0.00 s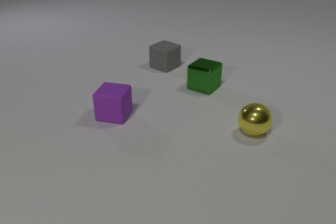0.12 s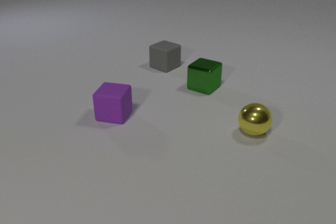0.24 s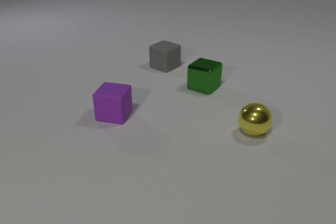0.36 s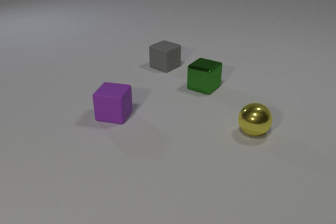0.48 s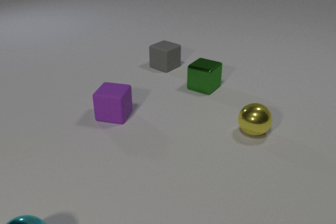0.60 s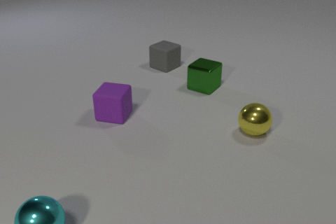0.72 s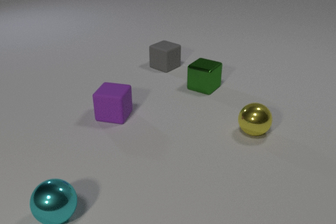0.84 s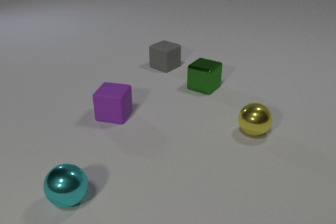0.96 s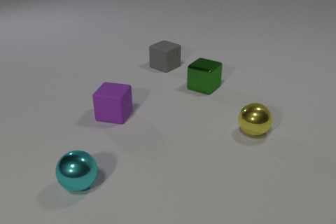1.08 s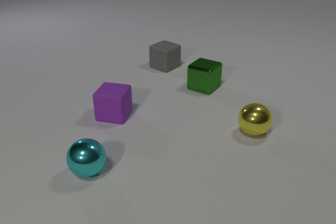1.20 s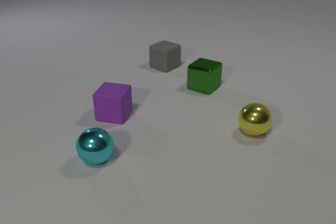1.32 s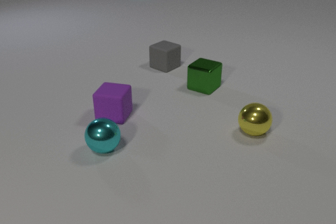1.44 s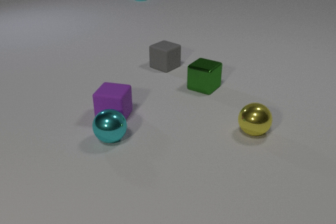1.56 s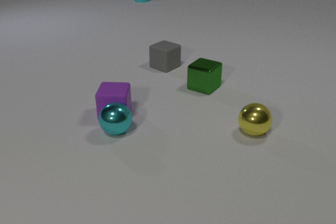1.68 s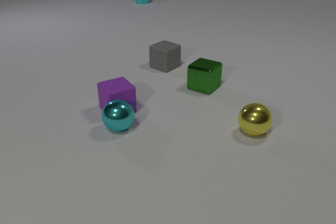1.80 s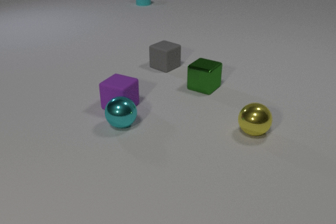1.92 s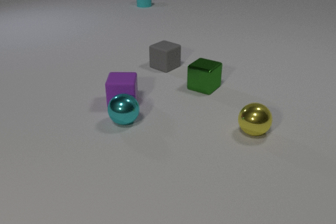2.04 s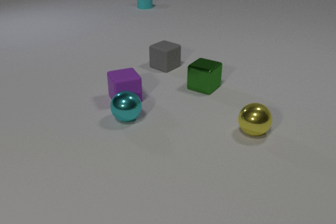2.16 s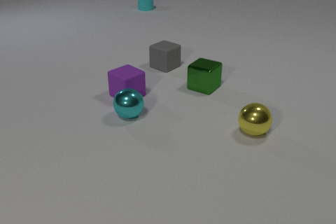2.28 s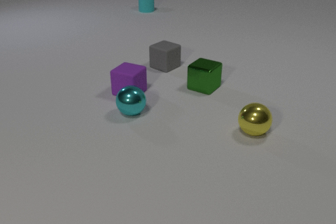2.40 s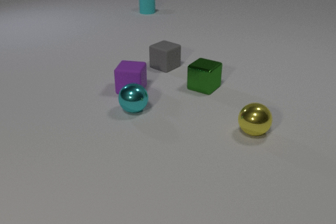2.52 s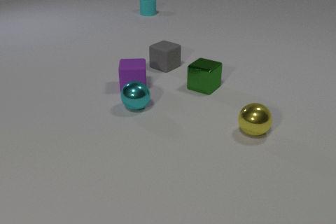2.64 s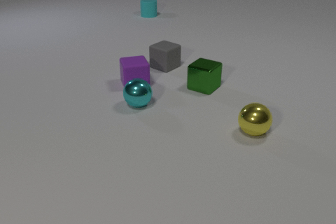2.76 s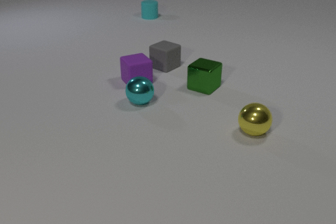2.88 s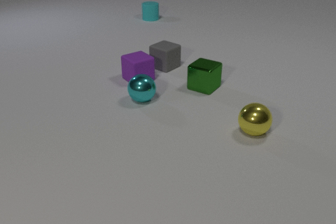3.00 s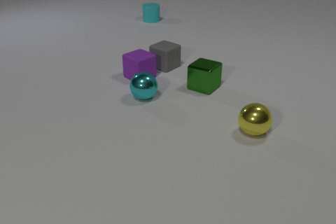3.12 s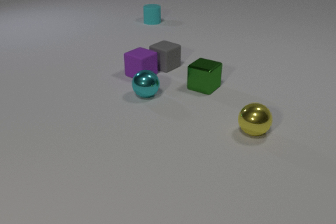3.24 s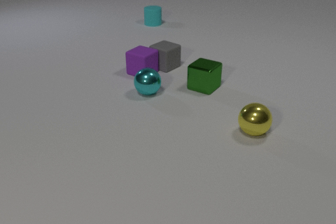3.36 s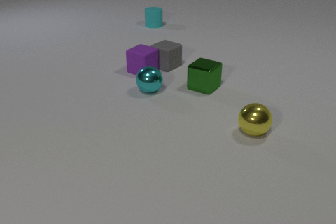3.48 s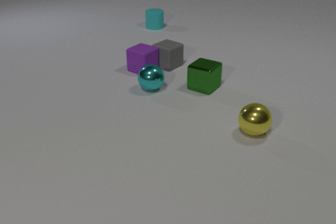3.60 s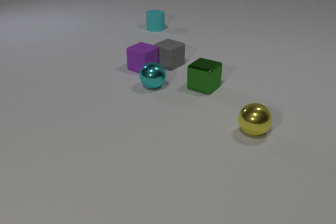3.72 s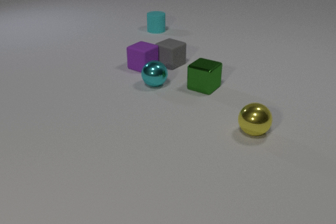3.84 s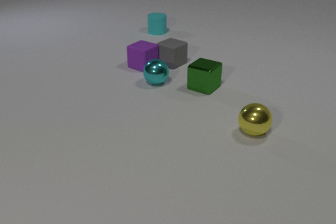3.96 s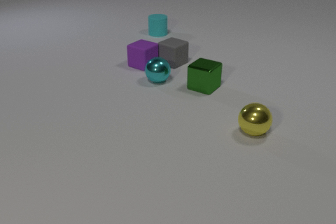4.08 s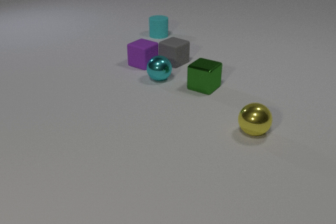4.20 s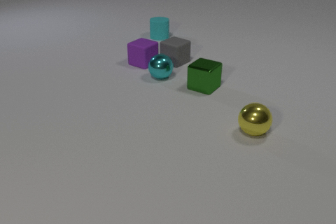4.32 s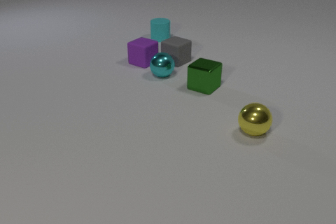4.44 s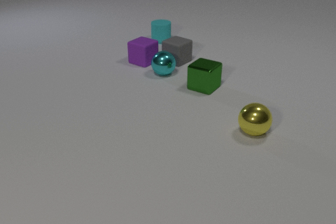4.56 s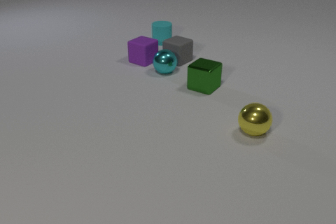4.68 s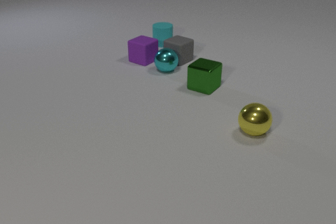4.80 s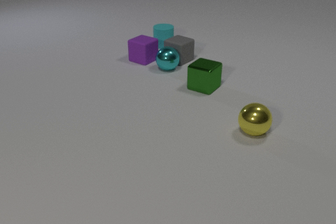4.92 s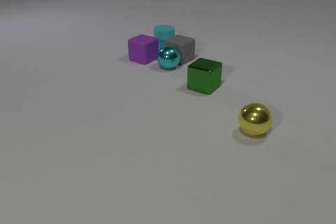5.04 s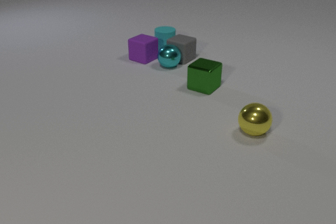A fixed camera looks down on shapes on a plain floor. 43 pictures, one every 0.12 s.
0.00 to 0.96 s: The cyan metal sphere comes in at the bottom edge, rolls away from the camera and to the right.
0.96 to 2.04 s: The cyan metal sphere rolls away from the camera and to the right. The purple rubber cube slides away from the camera, spins so that its near face slides to the right, counterclockwise seen from above. The cyan rubber cylinder comes in at the top edge, slides toward the camera. The cyan metal sphere and the purple rubber cube collide.
2.04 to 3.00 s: The cyan metal sphere rolls away from the camera and to the right. The purple rubber cube slides away from the camera, spins counterclockwise seen from above by about 105 degrees, its near face sliding to the right. The cyan rubber cylinder slides toward the camera.
3.00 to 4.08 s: The cyan metal sphere rolls away from the camera. The purple rubber cube slides away from the camera. The gray rubber cube slides away from the camera and to the right. The cyan rubber cylinder slides toward the camera. The purple rubber cube and the gray rubber cube collide.
4.08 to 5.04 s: The cyan metal sphere rolls away from the camera. The purple rubber cube slides away from the camera. The gray rubber cube slides away from the camera and to the right. The cyan rubber cylinder slides toward the camera. The cyan metal sphere and the gray rubber cube collide.
Are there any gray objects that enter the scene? no.
How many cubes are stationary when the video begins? 3.
How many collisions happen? 3.
